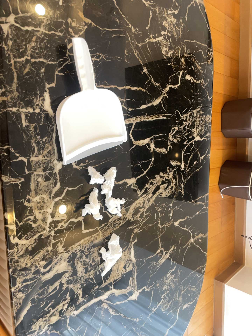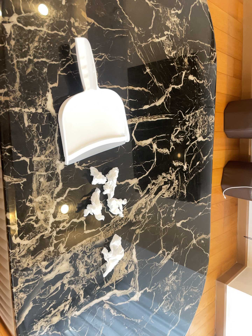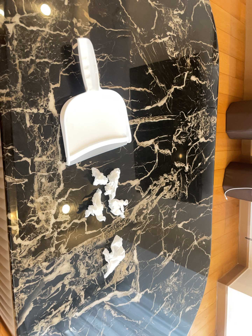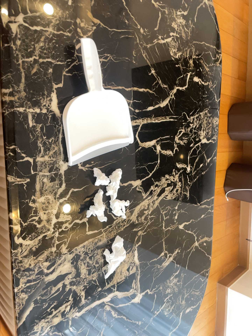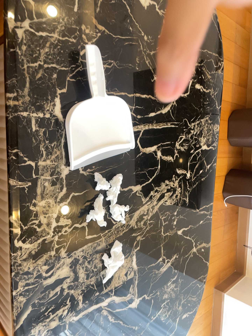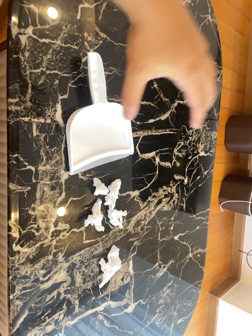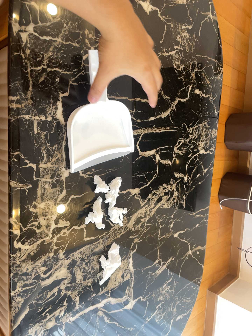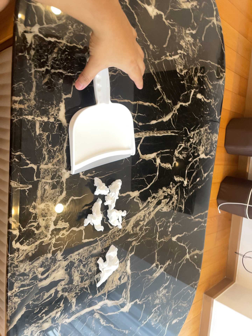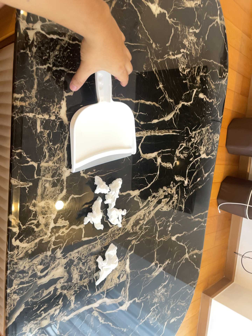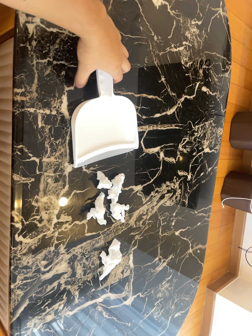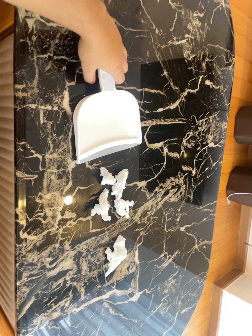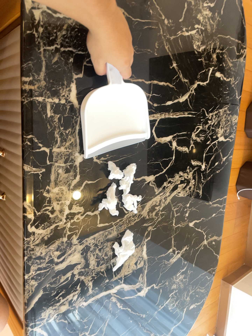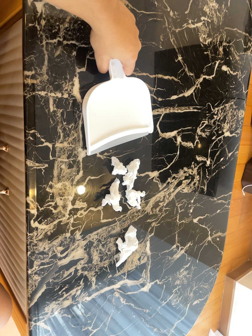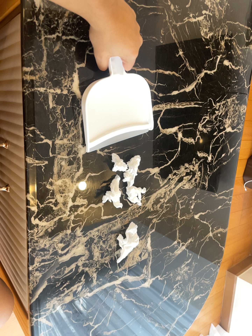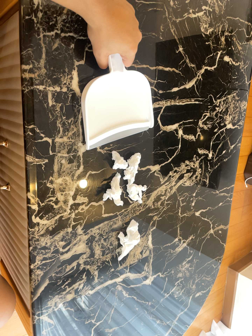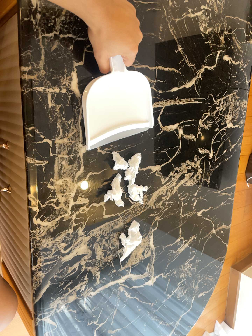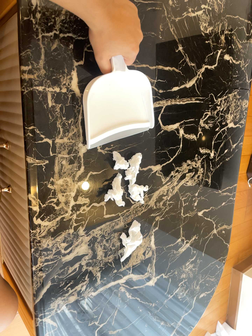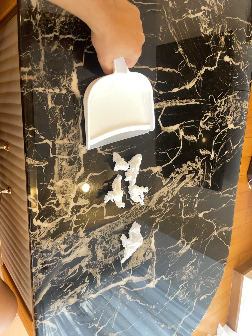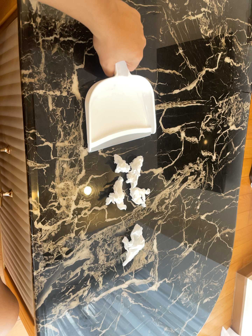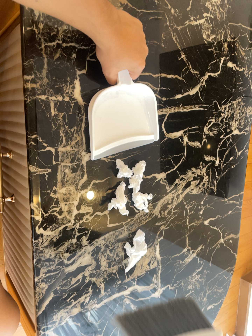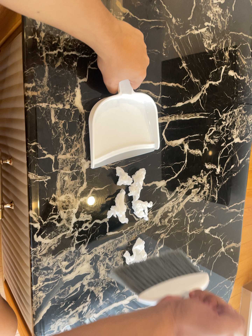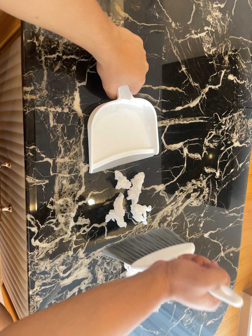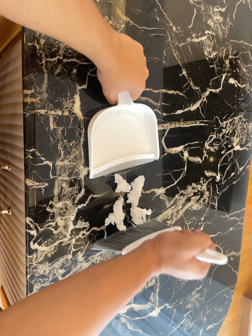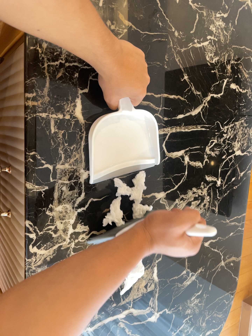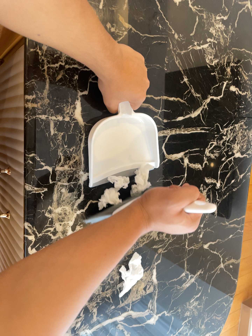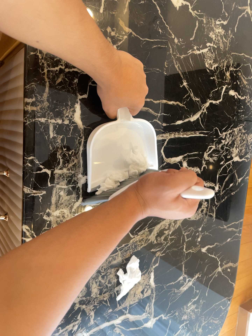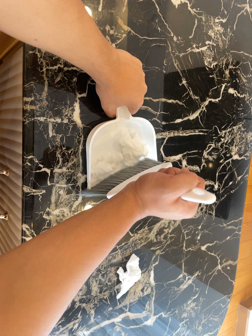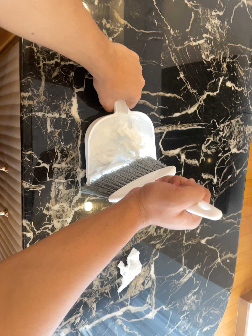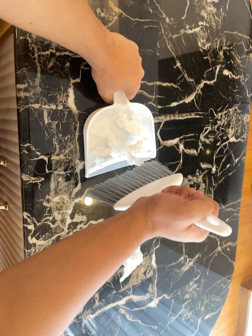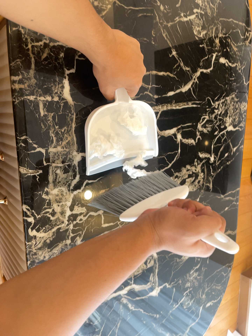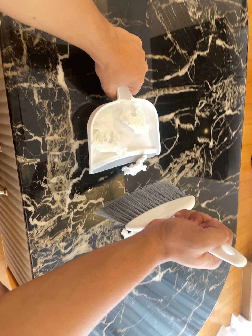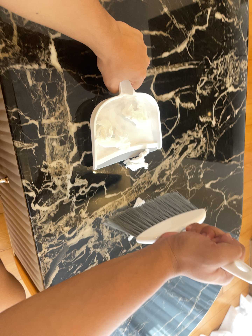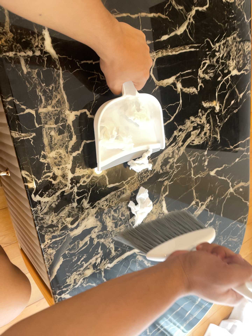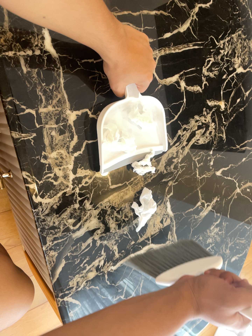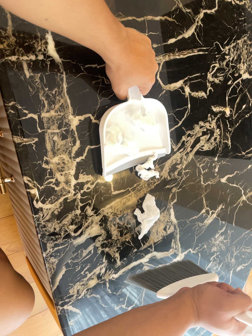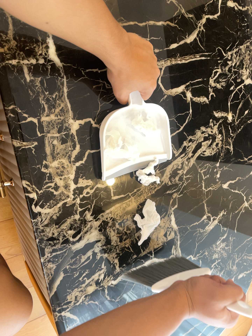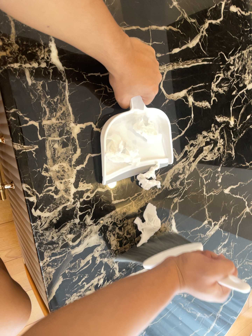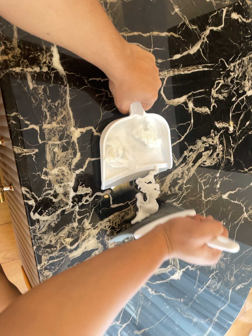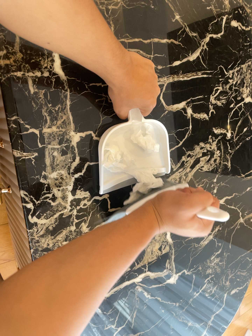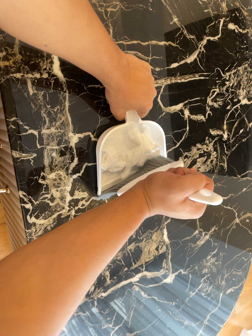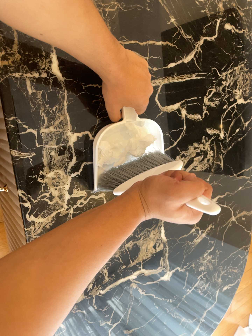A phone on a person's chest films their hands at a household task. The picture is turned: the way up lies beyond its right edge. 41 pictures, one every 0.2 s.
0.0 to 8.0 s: The camera travels forward, about 8 cm, so what stands in front looms larger.
The film runs forward here.
